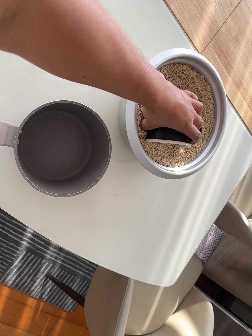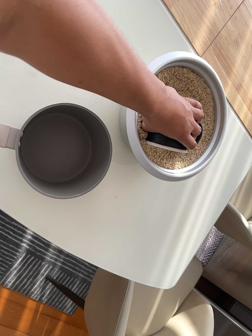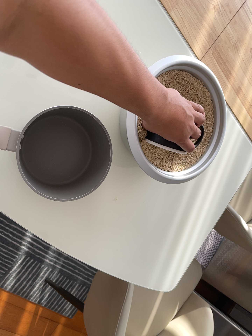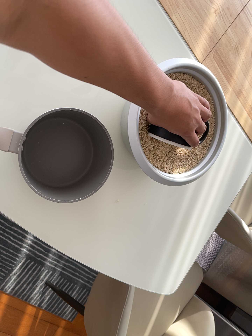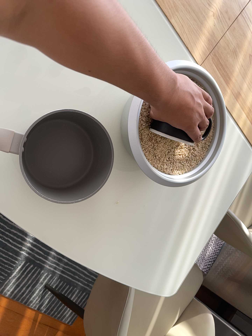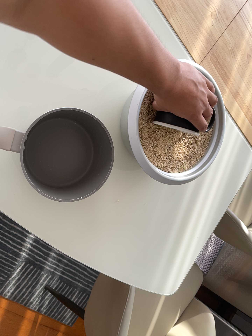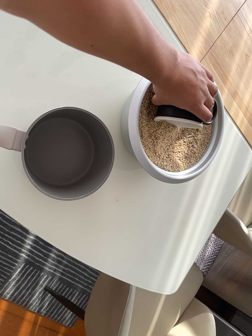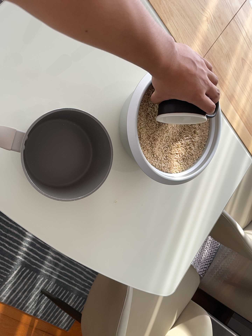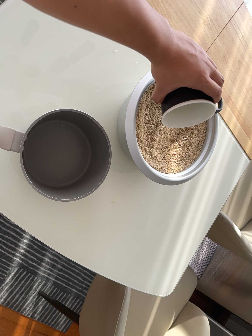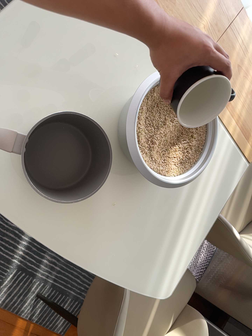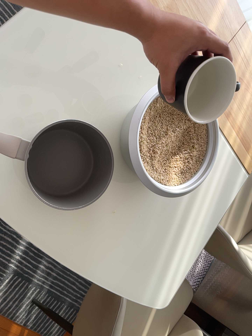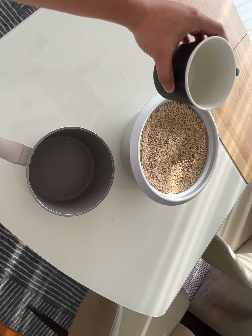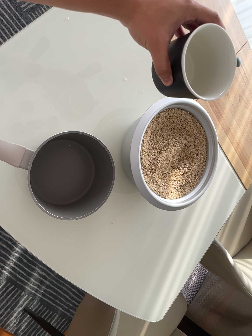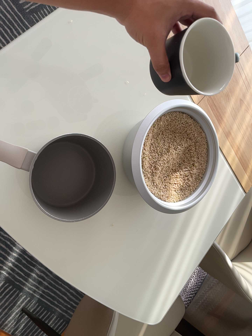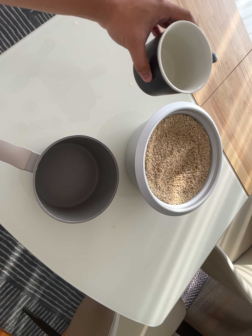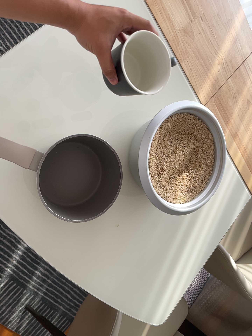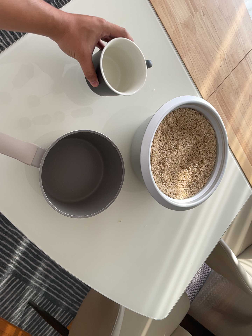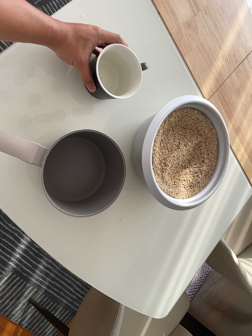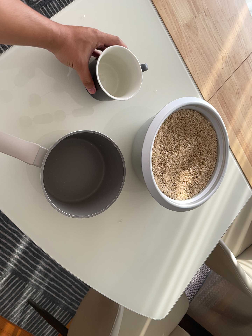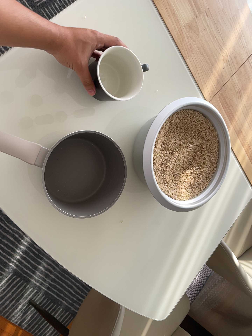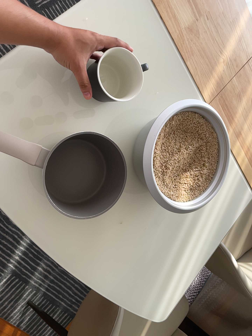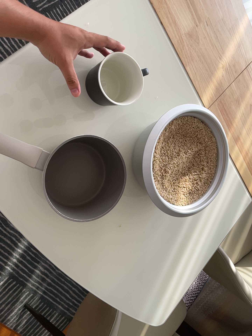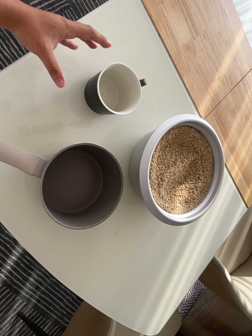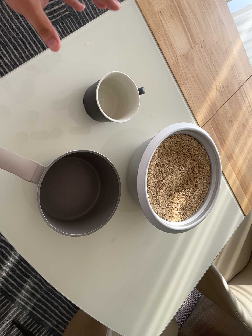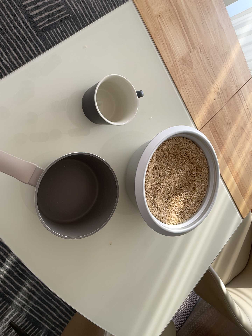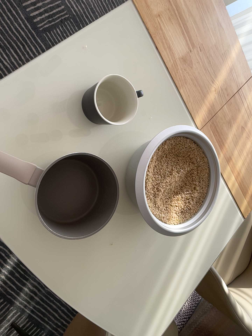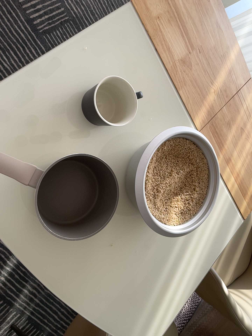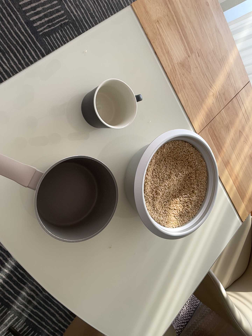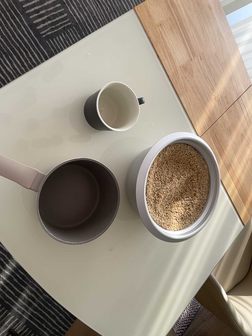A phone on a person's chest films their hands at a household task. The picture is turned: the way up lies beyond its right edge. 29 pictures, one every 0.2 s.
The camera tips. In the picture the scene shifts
downward.
0.0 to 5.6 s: The camera travels backward and to its left, about 7 cm, so what stands in front gets smaller. Its aim tips toward the top of its view by about 15 degrees, and the scene shifts downward. It rolls about its line of sight by about 10 degrees, and the scene rotates clockwise.
The film runs backward here.
